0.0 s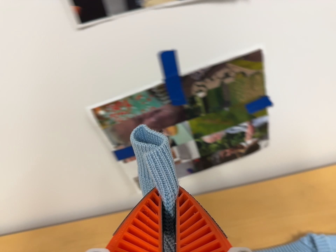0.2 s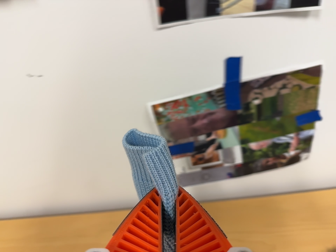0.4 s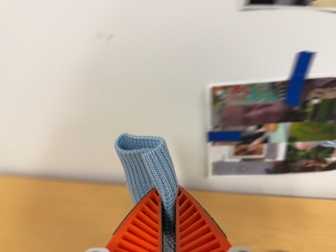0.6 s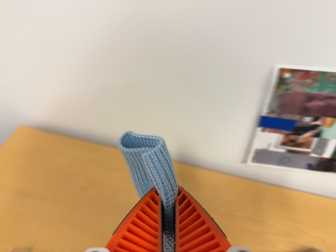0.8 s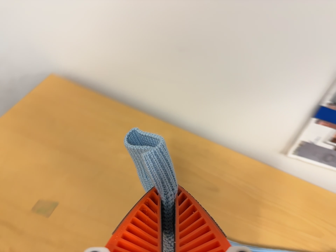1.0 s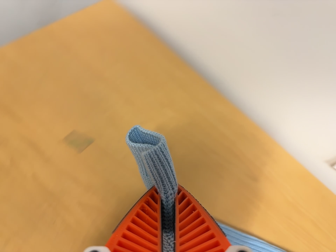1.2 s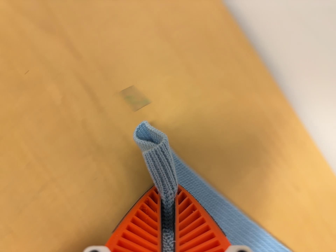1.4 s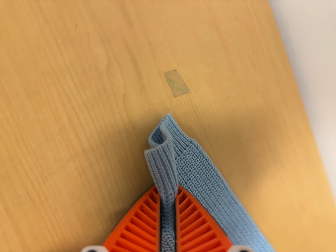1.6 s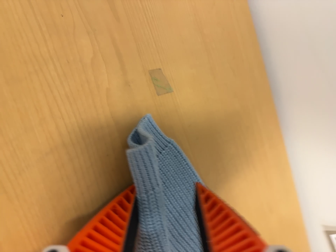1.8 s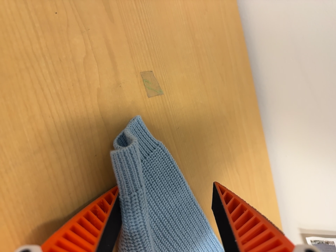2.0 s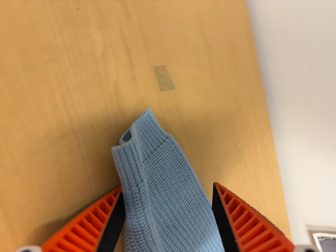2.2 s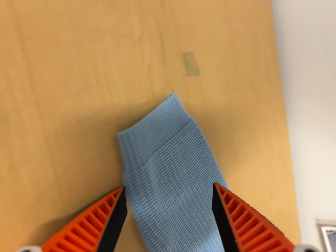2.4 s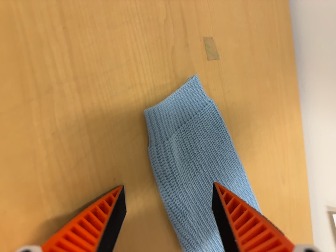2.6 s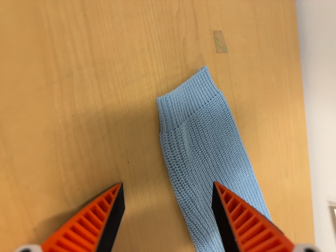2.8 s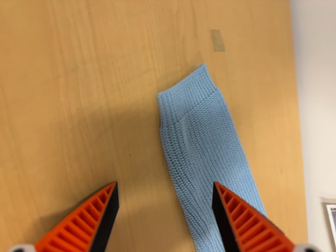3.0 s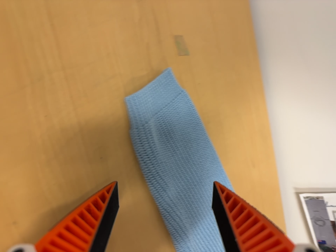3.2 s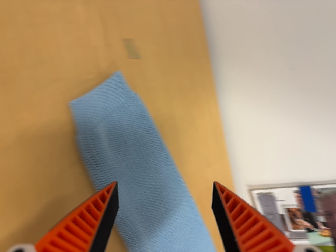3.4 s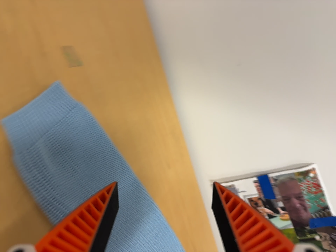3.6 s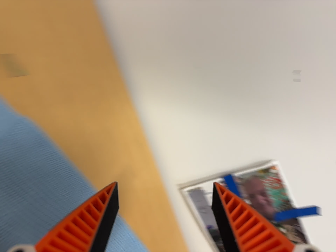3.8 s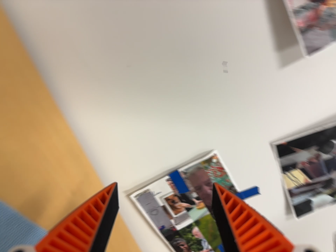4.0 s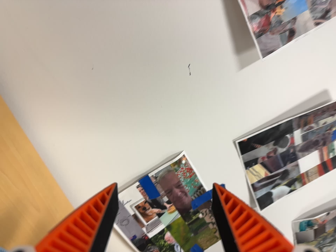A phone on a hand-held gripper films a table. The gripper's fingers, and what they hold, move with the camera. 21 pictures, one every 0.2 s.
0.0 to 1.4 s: The camera travels to its left, about 50 cm, so close, fixed things drift to the right. Its aim tips toward the bottom of its view by about 20 degrees, and the scene shifts upward. It rolls about its line of sight by about 80 degrees, and the scene rotates clockwise.
1.4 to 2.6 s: The camera travels to its left, backward and toward the bottom of its view, about 10 cm. It rolls about its line of sight by about 10 degrees, and the scene rotates clockwise.
2.6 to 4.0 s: The camera pans to its right by about 55 degrees. It rolls about its line of sight by about 25 degrees, and the scene rotates counterclockwise.
The film runs backward here.
